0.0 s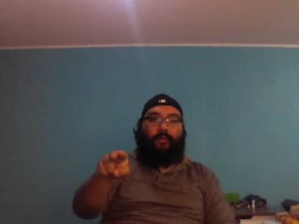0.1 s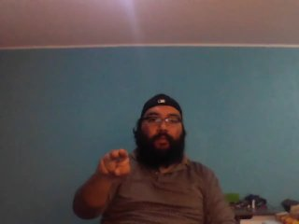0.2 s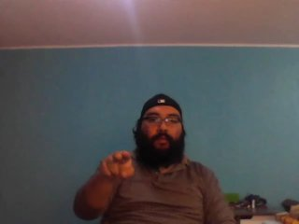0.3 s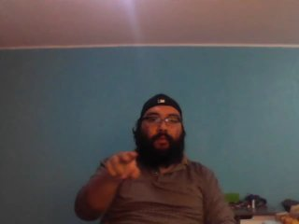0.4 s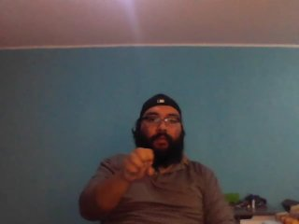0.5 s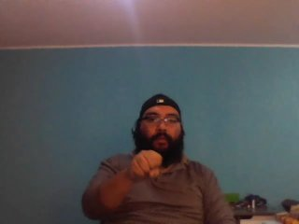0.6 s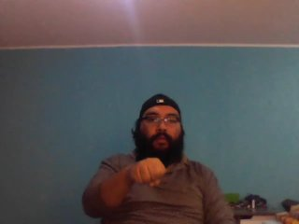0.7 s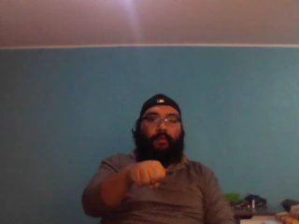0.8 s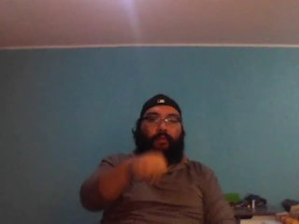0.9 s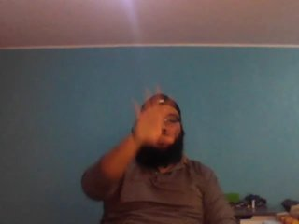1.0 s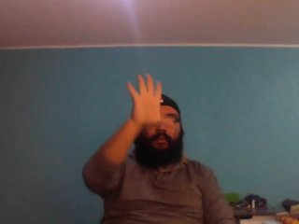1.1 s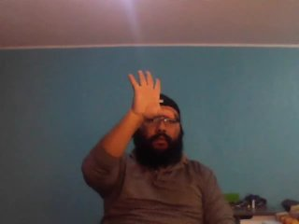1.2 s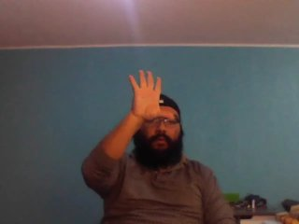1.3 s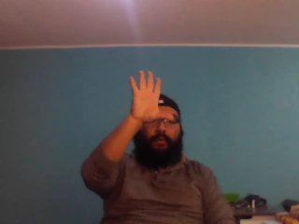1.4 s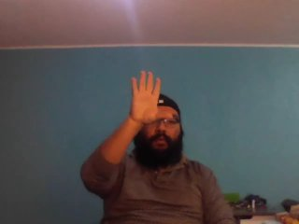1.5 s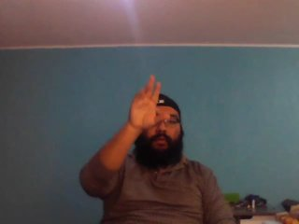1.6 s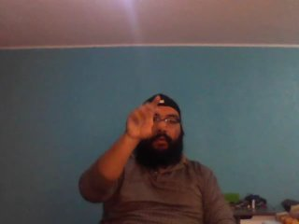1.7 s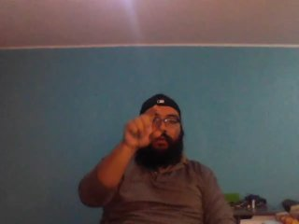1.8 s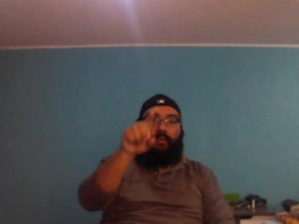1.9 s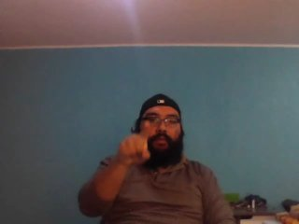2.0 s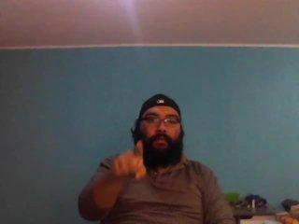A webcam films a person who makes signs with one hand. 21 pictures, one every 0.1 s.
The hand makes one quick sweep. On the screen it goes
upward.
0.0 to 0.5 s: Pointing with two fingers.
0.6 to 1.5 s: On the screen the hand sweeps upward. The name of the sign: Throw up.
1.6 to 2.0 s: Pointing with one finger.
